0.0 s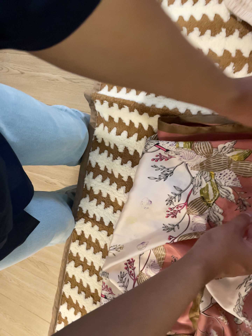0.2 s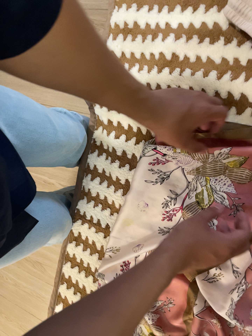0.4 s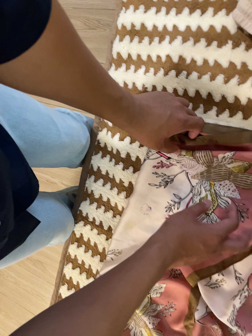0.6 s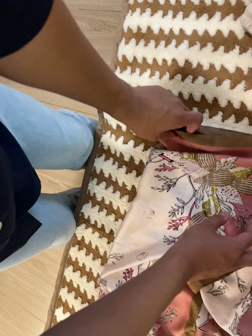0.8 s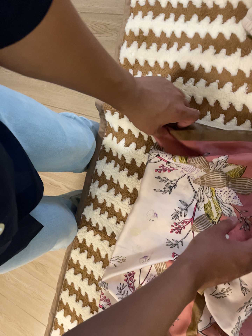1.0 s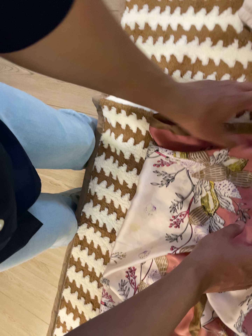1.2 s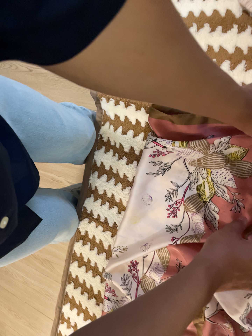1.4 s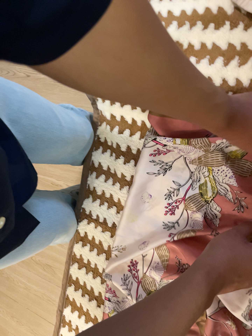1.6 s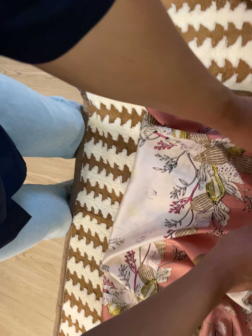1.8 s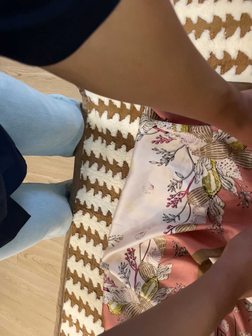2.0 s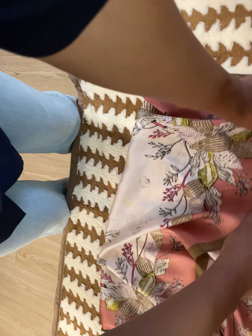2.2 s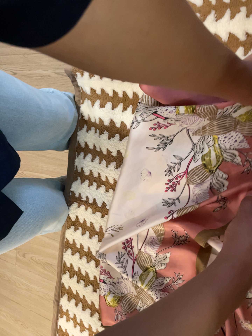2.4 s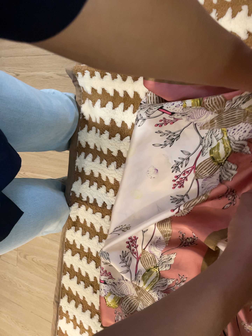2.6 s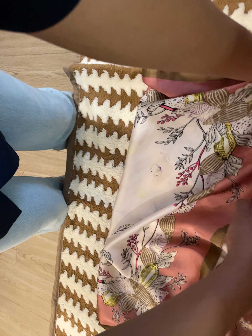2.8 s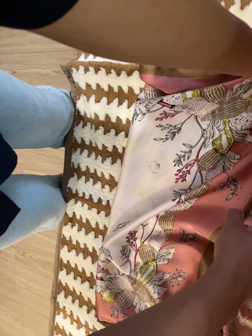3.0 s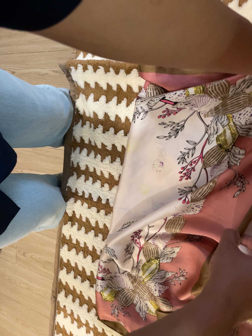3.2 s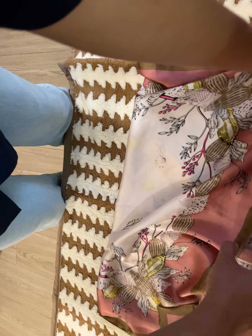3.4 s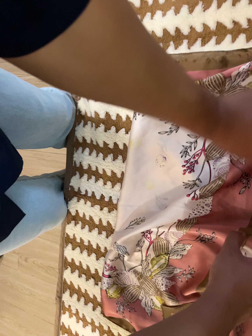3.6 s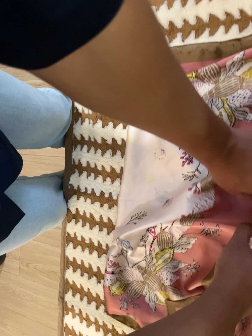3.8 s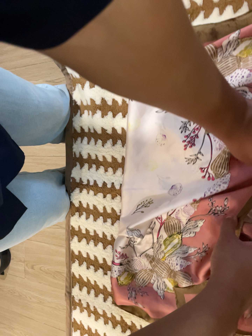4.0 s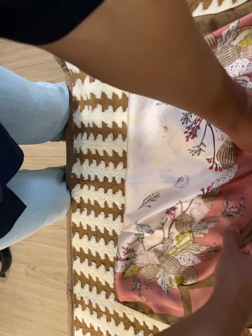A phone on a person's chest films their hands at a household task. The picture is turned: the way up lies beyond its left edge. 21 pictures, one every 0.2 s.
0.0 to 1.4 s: The camera shifts only a little, or ends up much as it began.
1.4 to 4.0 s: The camera travels toward the bottom of its view, about 16 cm, so close, fixed things drift upward. It rolls about its line of sight by about 10 degrees, and the scene rotates counterclockwise.
The film runs forward here.
